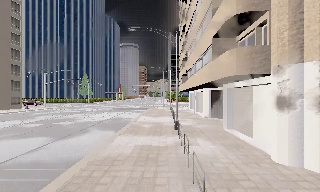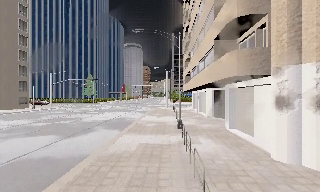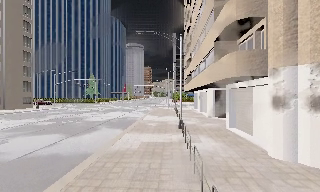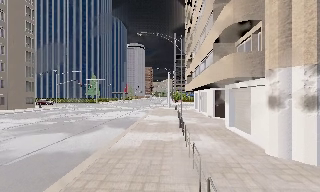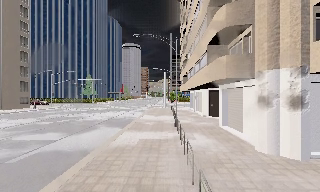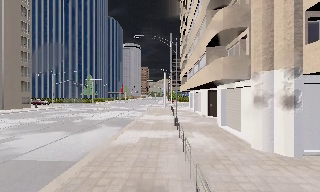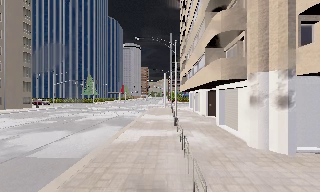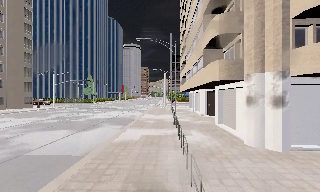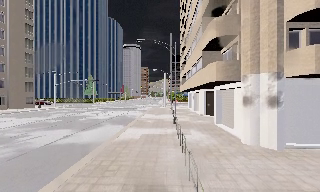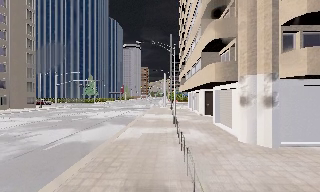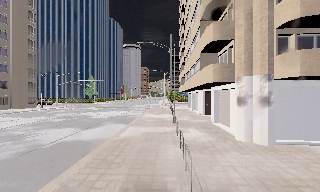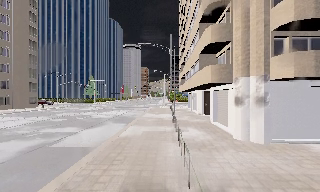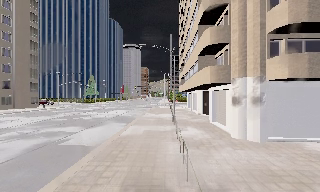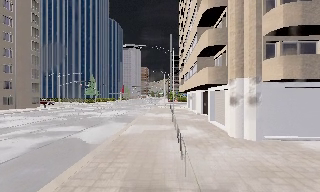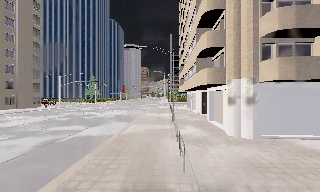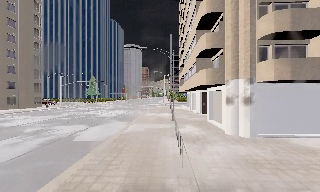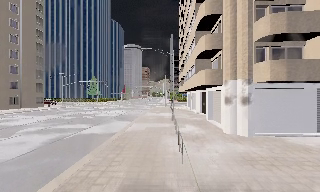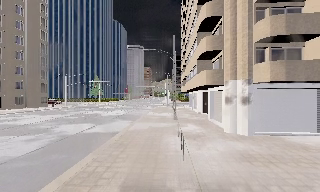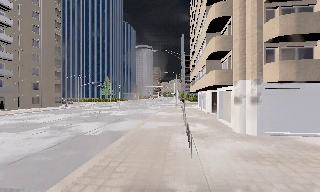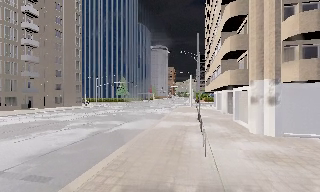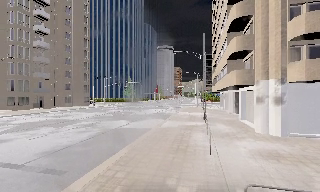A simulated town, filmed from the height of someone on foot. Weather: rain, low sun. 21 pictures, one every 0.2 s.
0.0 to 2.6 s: The camera travels backward, about 4 m, so what stands in front gets smaller.
2.6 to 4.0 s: The camera swings to its left by about 10 degrees, and the scene slides to the right. It travels backward, about 2 m, so what stands in front gets smaller.
The film runs backward here.
